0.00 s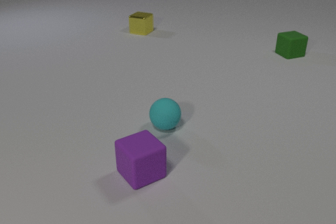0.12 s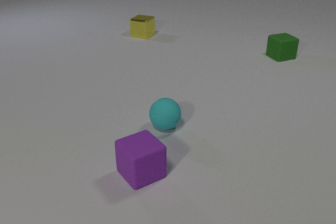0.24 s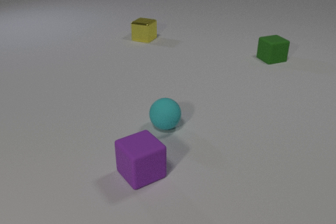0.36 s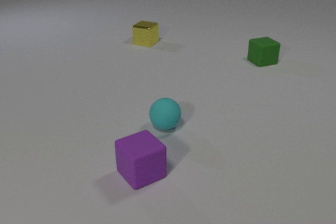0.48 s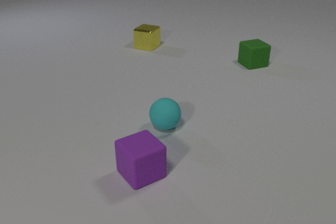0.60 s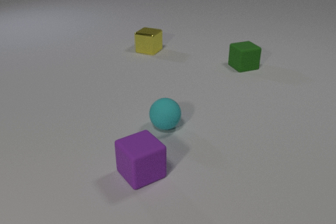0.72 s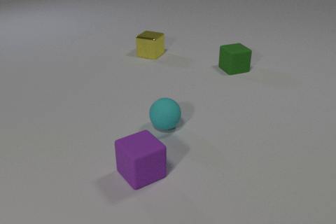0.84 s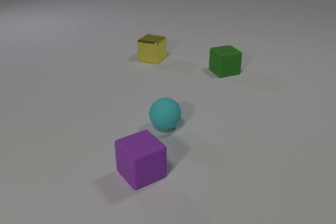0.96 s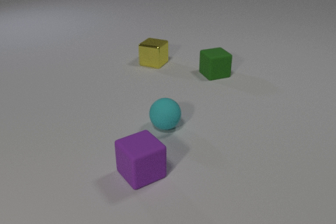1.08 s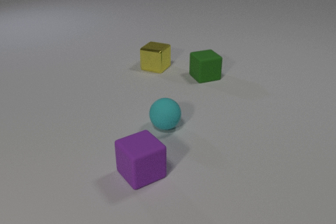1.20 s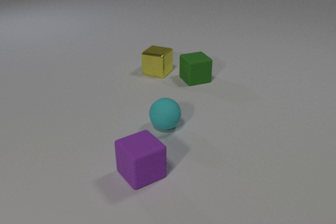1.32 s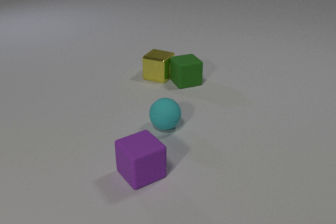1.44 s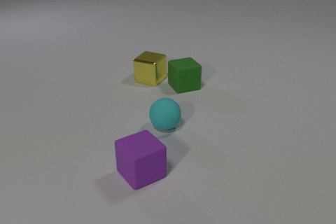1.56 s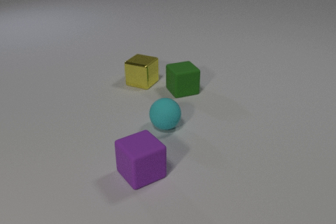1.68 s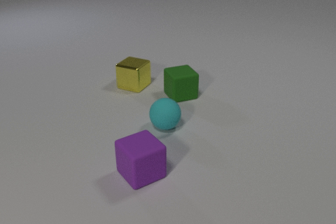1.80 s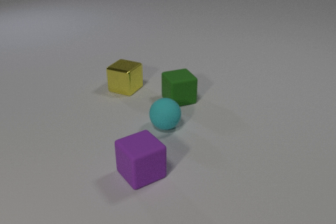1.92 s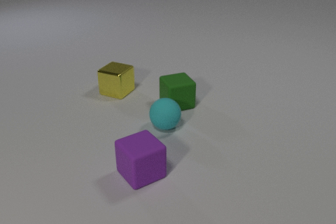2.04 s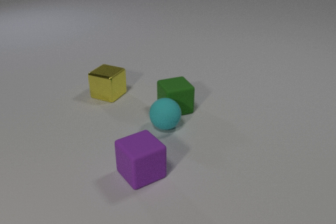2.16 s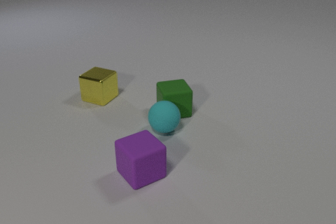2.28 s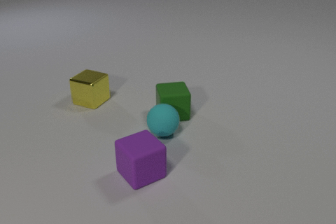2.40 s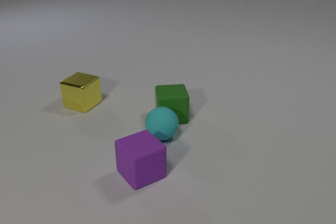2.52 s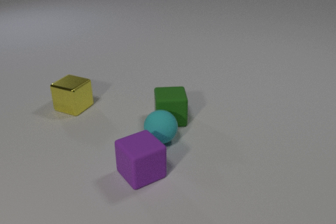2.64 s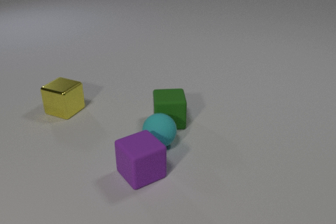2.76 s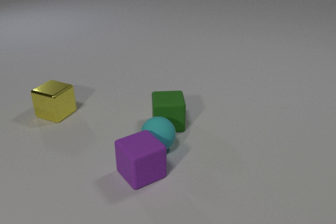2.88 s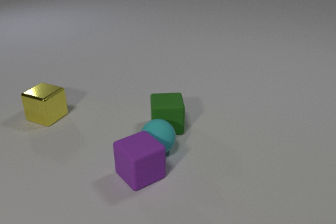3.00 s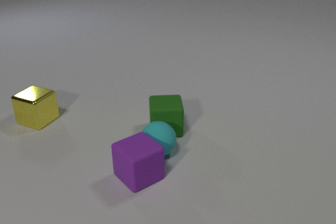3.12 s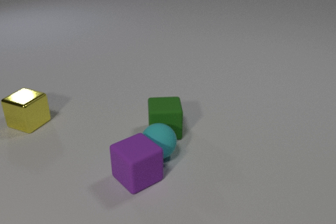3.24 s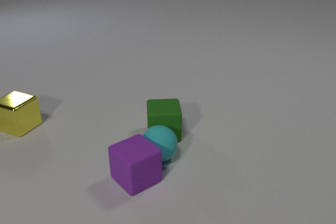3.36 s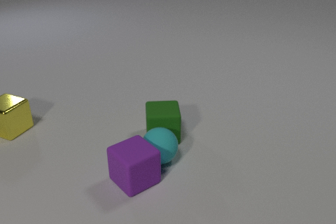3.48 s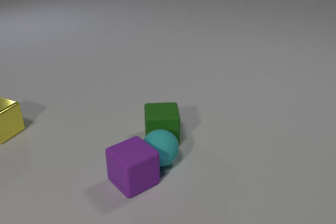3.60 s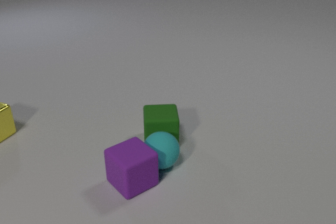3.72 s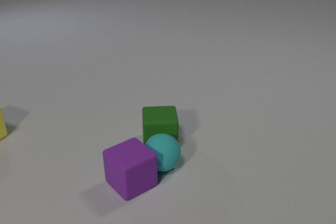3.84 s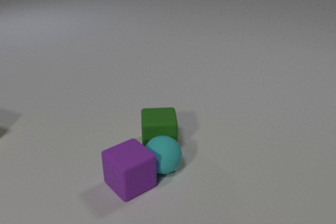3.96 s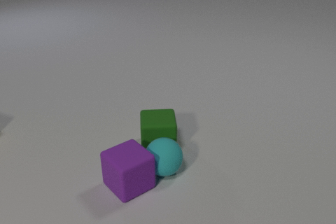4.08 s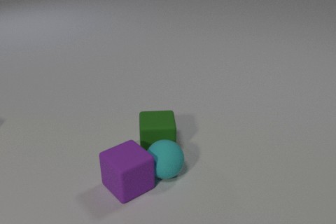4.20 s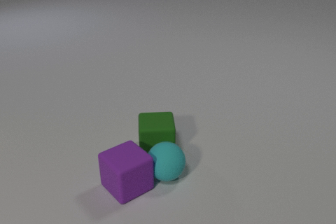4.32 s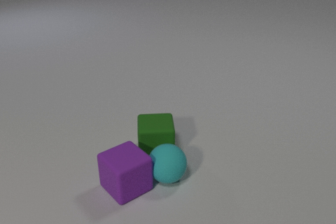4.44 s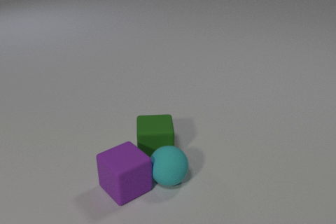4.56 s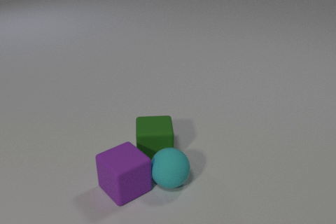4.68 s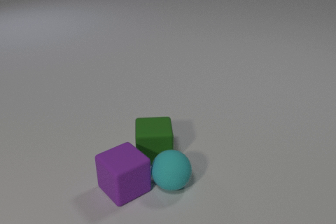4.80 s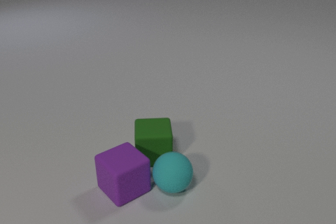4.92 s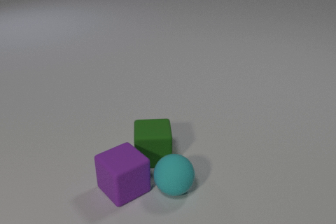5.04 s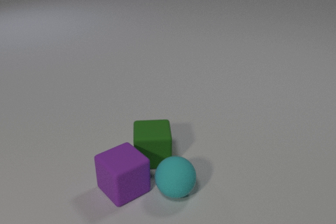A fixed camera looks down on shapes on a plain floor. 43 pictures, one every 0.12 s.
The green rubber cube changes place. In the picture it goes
toward the camera.
The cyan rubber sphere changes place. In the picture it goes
toward the camera.
0.00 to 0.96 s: The green rubber cube slides to the left and toward the camera. The yellow metal cube slides toward the camera.
0.96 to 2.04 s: The green rubber cube slides toward the camera and to the left. The yellow metal cube slides toward the camera and to the left. The green rubber cube and the yellow metal cube collide. The green rubber cube and the cyan rubber sphere collide.
2.04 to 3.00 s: The green rubber cube slides toward the camera. The yellow metal cube slides to the left and toward the camera. The cyan rubber sphere rolls toward the camera. The cyan rubber sphere and the purple rubber cube collide.
3.00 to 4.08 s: The green rubber cube slides toward the camera. The yellow metal cube slides to the left, leaves at the left edge. The cyan rubber sphere rolls toward the camera. The purple rubber cube slides toward the camera and to the left.
4.08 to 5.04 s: The green rubber cube slides toward the camera. The cyan rubber sphere rolls toward the camera.
Are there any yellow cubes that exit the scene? yes.
How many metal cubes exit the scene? 1.
What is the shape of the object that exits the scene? cube.
